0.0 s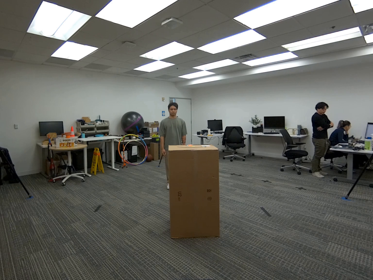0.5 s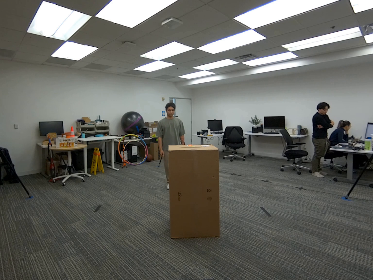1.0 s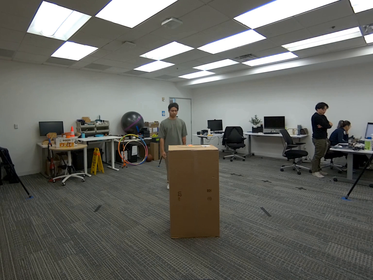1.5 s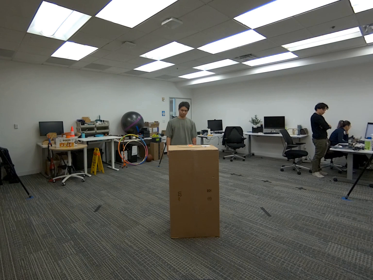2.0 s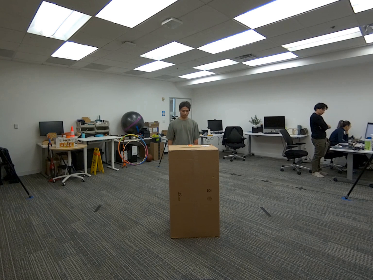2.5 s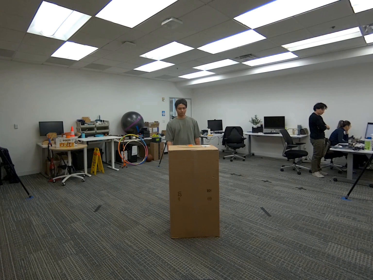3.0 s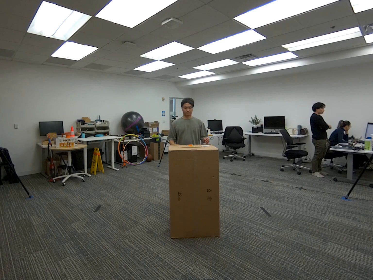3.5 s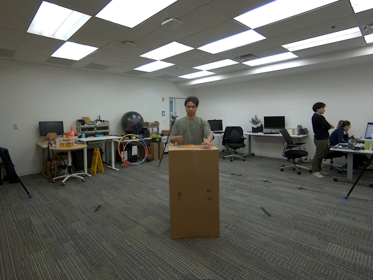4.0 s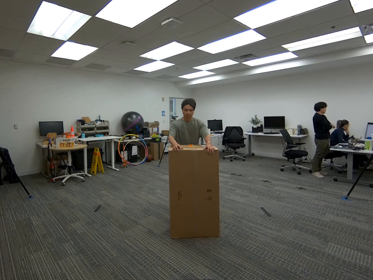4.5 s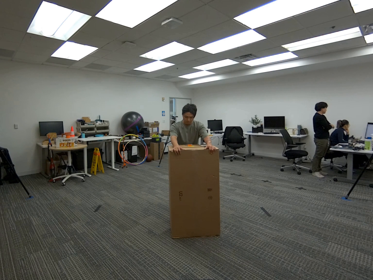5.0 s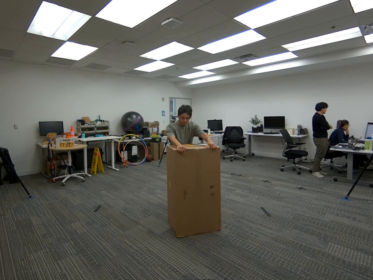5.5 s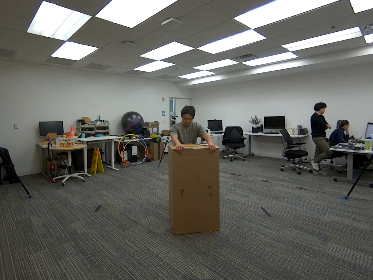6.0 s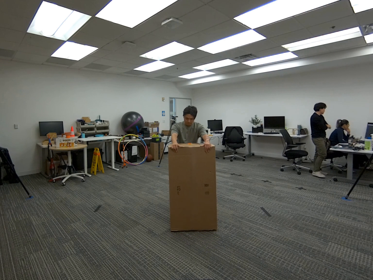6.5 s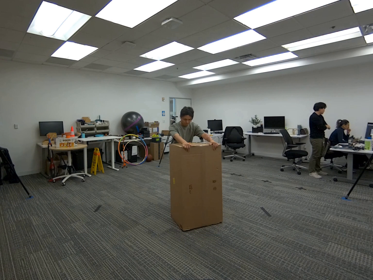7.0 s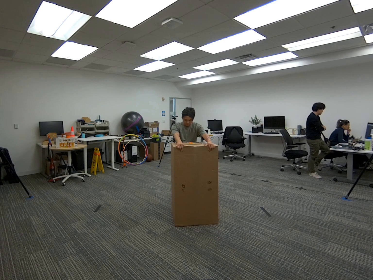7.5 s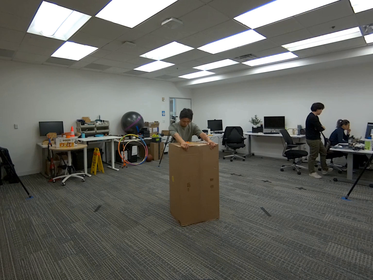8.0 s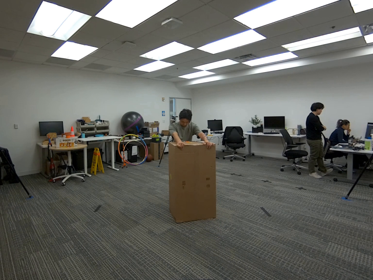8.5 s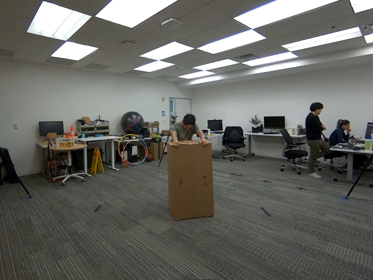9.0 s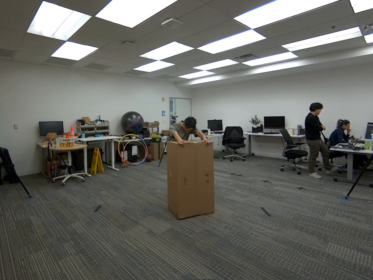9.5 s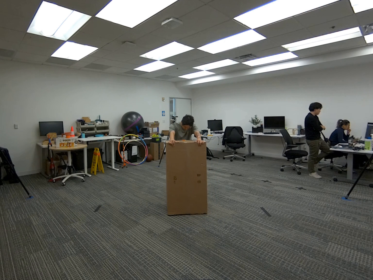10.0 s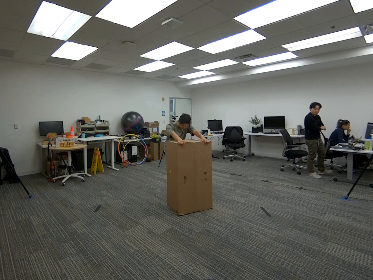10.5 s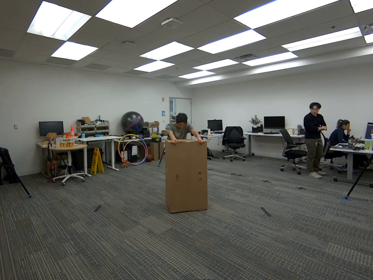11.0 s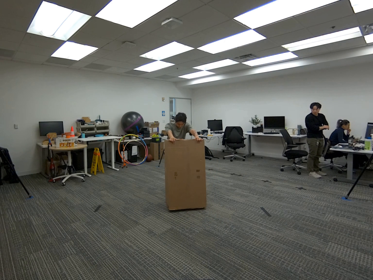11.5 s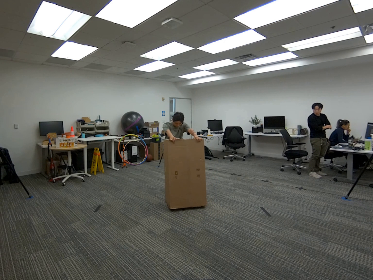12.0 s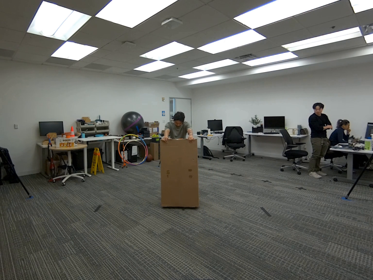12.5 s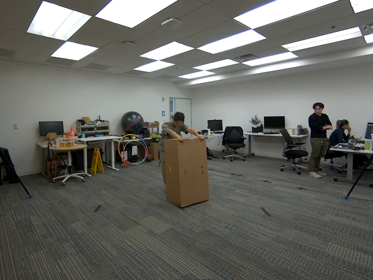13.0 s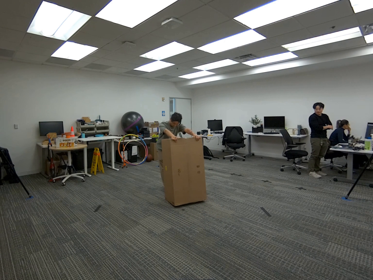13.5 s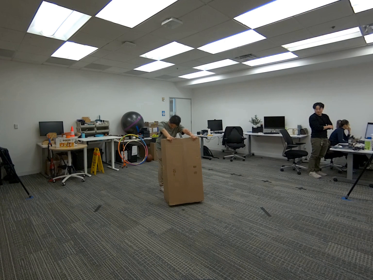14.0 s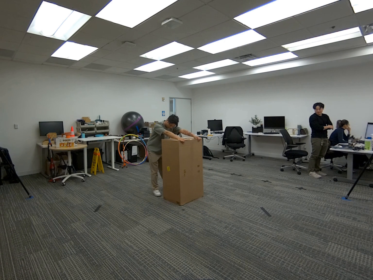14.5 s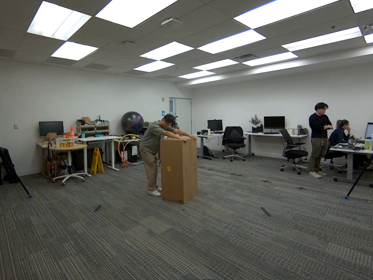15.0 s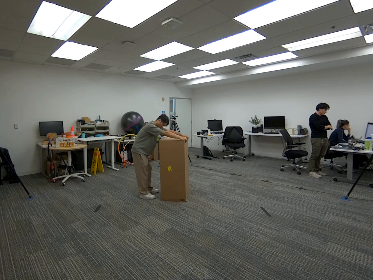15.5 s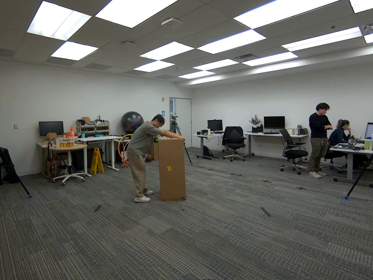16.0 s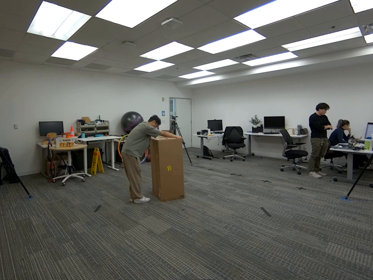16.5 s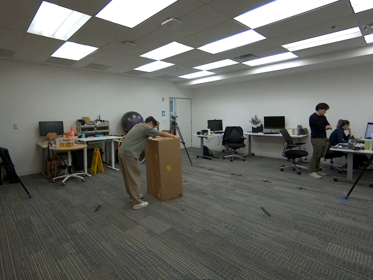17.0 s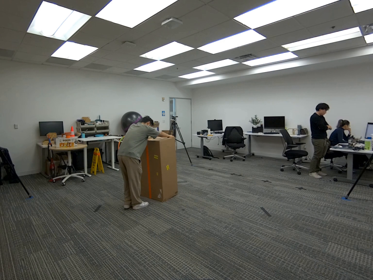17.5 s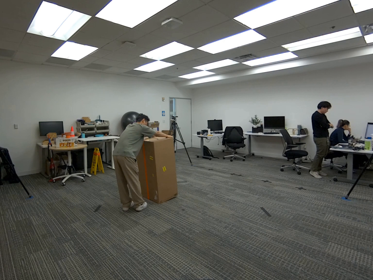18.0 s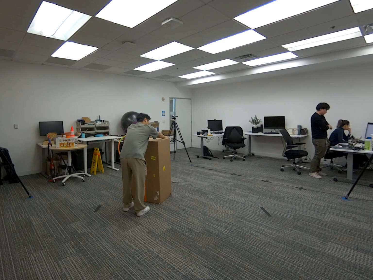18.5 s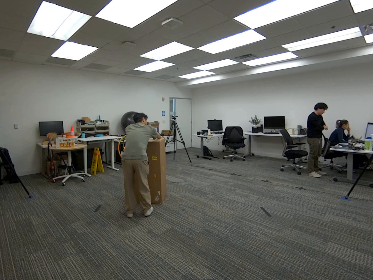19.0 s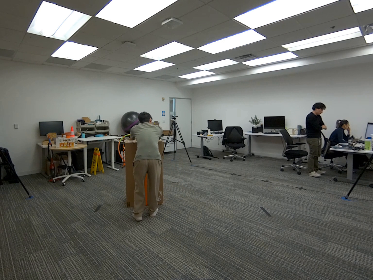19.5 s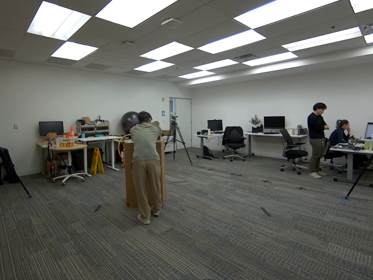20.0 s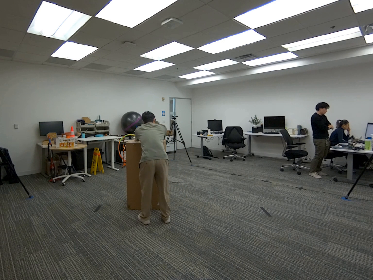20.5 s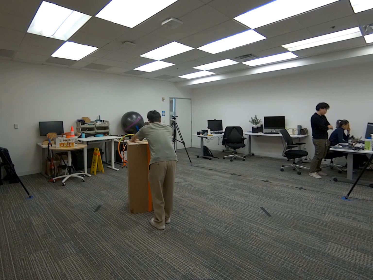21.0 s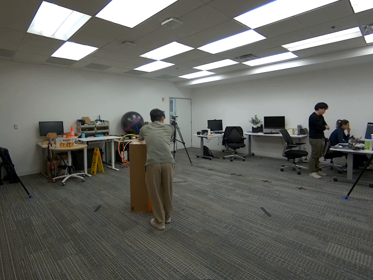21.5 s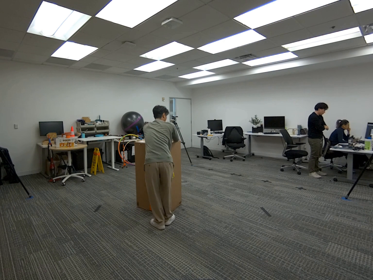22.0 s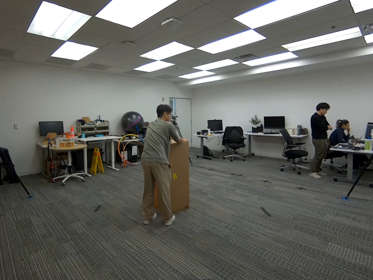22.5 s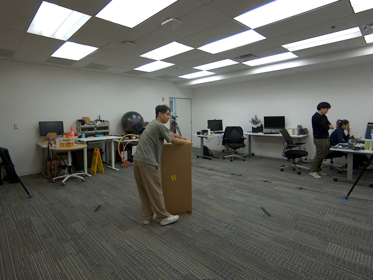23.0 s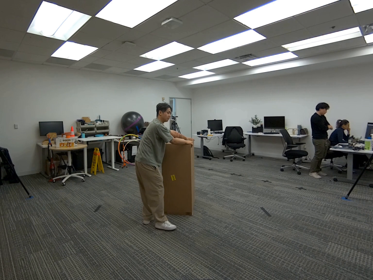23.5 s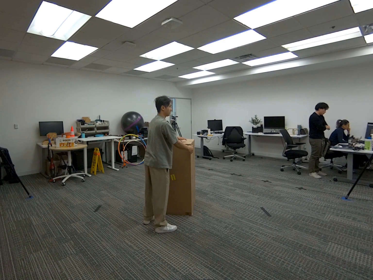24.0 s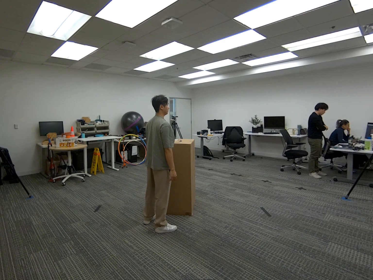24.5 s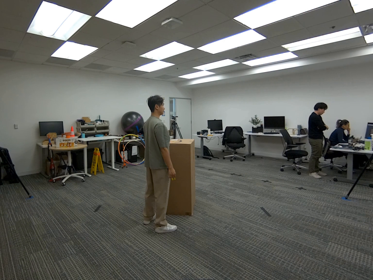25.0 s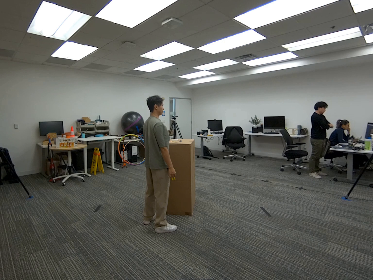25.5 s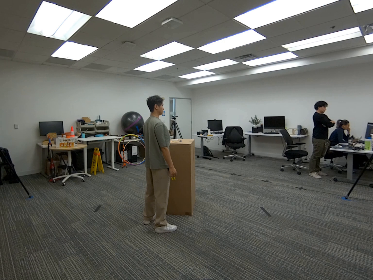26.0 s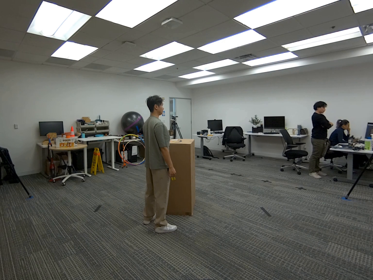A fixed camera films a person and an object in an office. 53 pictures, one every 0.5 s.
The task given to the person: Walk to the giant cardboard box and bend down slightly. Place both hands on the box and pull it around within the bounding area. Continue pushing the box until you are finished.
